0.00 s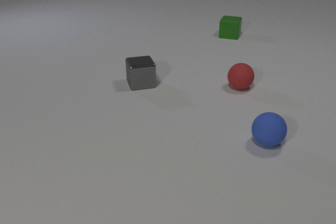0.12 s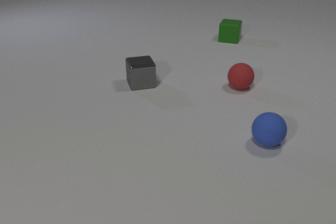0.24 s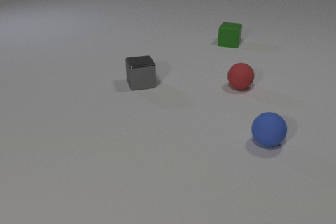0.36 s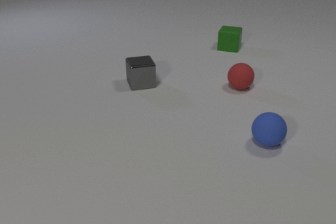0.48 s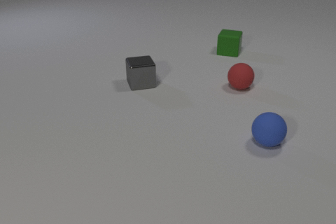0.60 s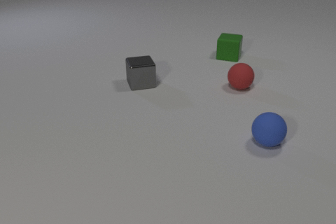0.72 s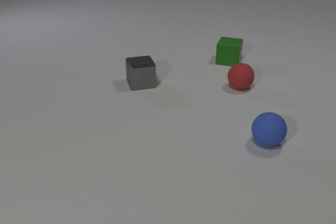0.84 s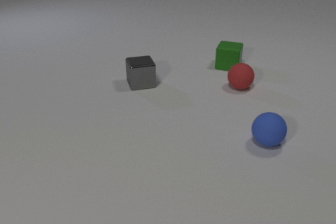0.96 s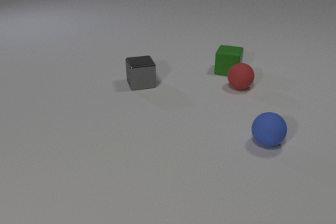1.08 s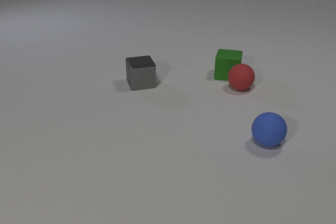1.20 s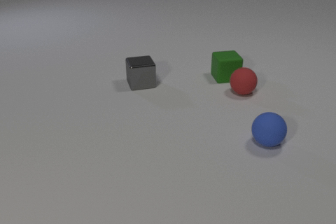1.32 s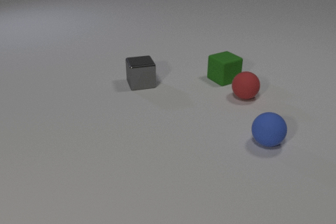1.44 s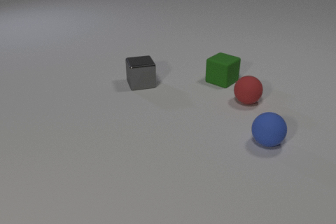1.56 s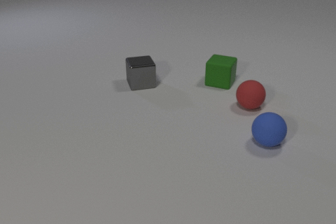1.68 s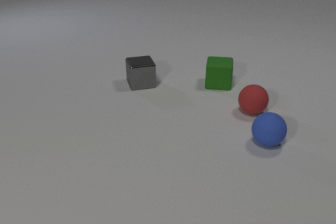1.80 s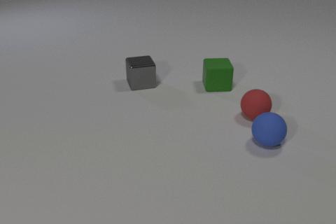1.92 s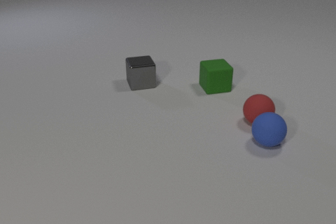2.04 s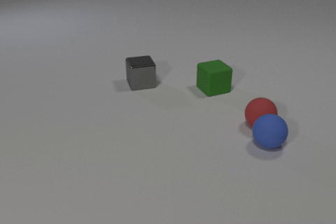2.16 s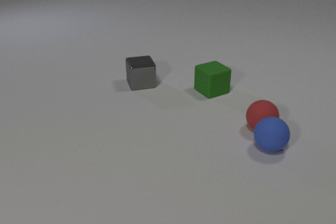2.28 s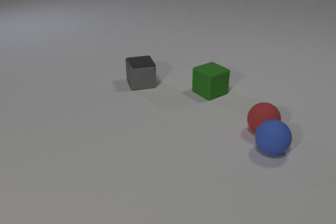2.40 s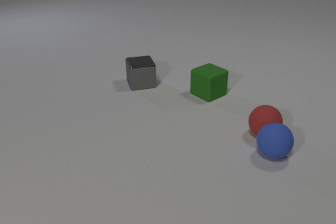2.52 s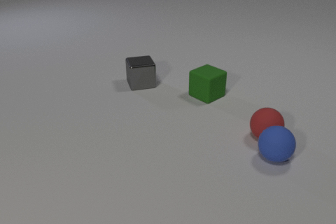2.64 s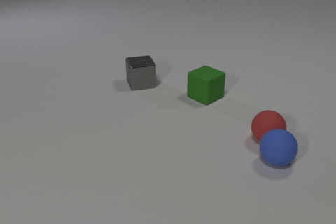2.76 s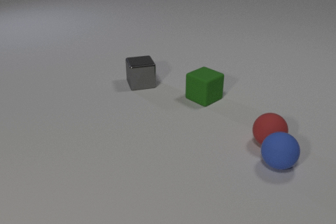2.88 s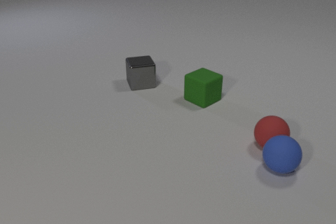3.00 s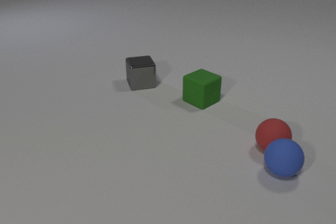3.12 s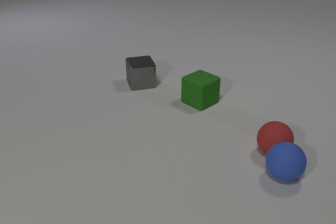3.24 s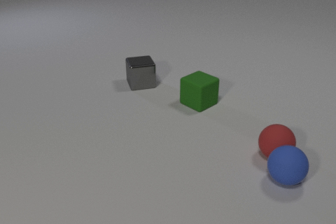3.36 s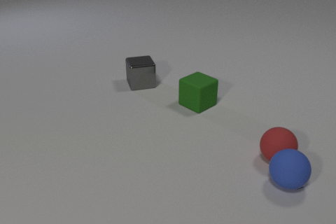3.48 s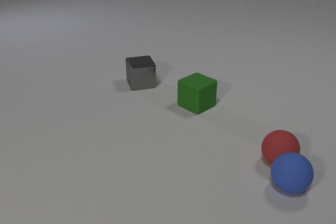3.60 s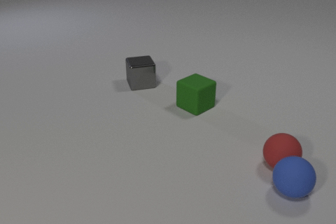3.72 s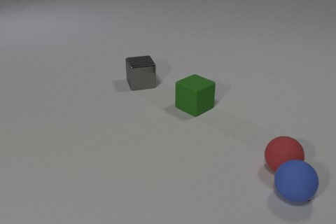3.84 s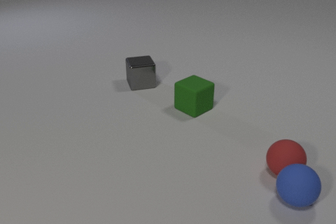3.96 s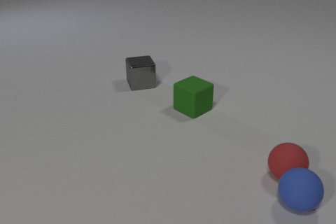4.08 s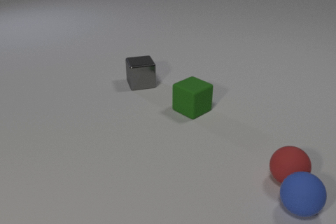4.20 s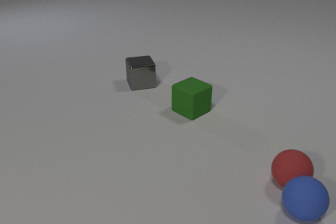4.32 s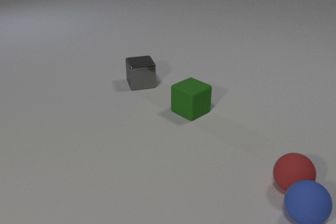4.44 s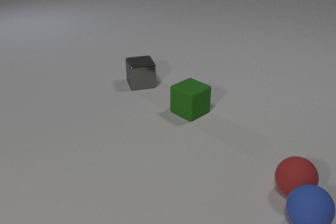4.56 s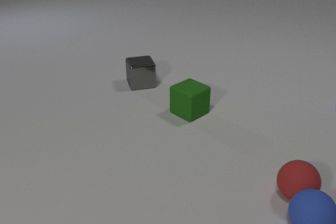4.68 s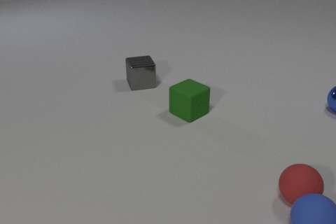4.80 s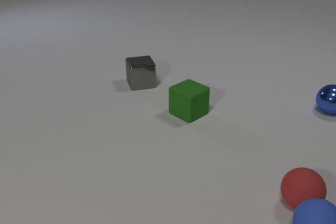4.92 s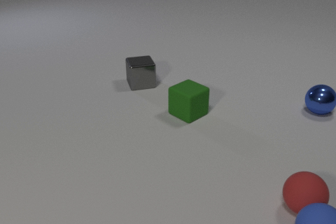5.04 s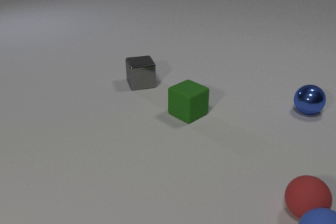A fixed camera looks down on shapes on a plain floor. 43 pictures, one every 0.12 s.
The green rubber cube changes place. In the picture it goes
toward the camera.
The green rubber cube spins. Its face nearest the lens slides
to the right.
0.00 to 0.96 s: The green rubber cube slides toward the camera.
0.96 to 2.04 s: The green rubber cube slides toward the camera, spins so that its near face slides to the right, counterclockwise seen from above. The red rubber sphere rolls toward the camera. The green rubber cube and the red rubber sphere collide. The red rubber sphere and the blue rubber sphere collide.
2.04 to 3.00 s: The green rubber cube slides toward the camera and to the left, spins so that its near face slides to the right, counterclockwise seen from above. The red rubber sphere rolls toward the camera. The blue rubber sphere rolls toward the camera.
3.00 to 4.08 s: The green rubber cube slides toward the camera and to the left. The red rubber sphere rolls toward the camera. The blue rubber sphere rolls toward the camera.
4.08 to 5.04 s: The green rubber cube slides toward the camera. The red rubber sphere rolls toward the camera and to the right. The blue metal sphere comes in at the right edge, rolls to the left and toward the camera. The blue rubber sphere rolls toward the camera and to the right.
How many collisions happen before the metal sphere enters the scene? 2.
What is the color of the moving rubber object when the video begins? green.
How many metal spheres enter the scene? 1.
